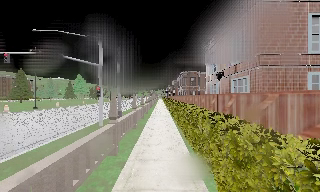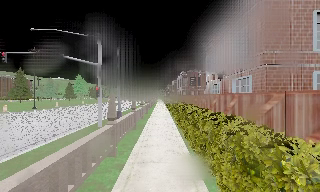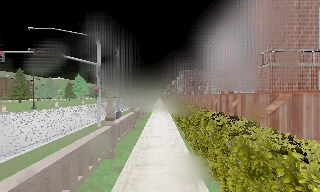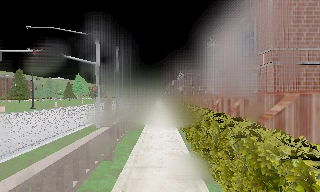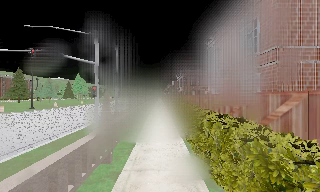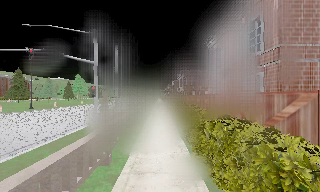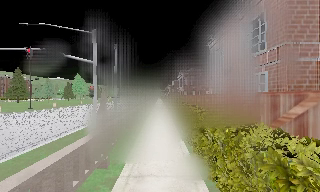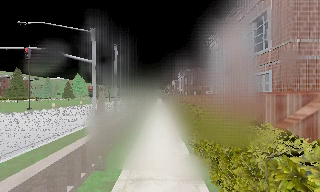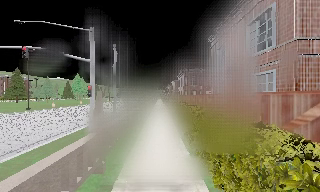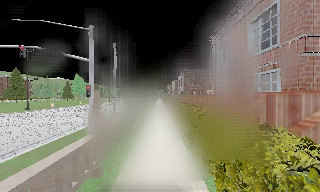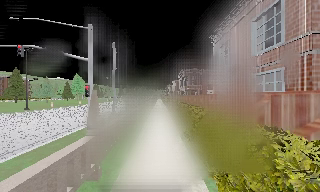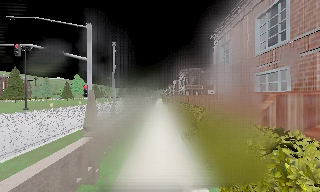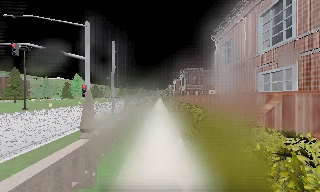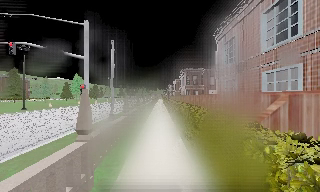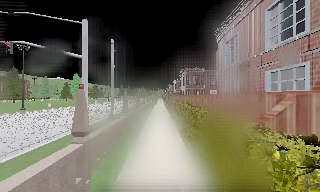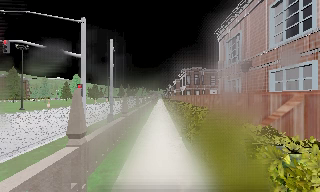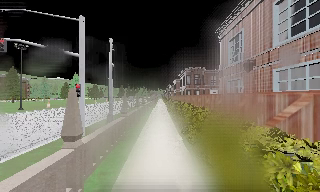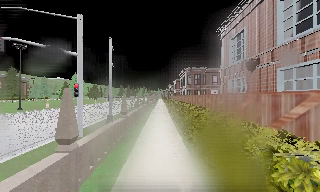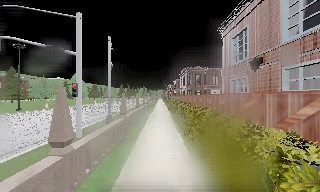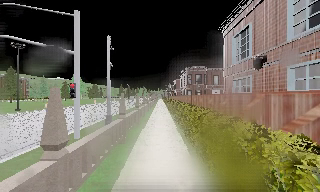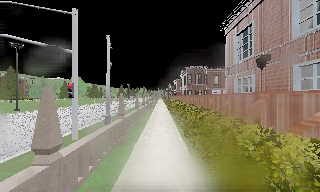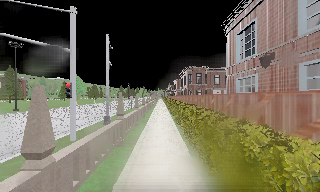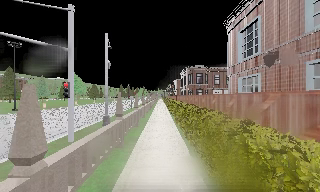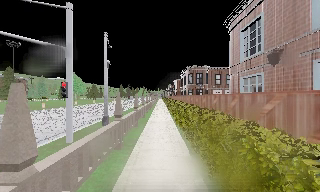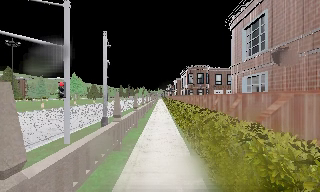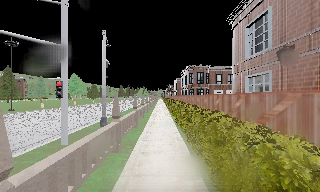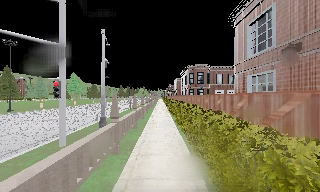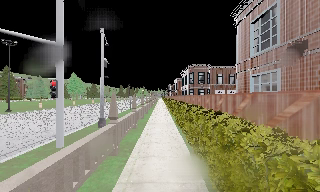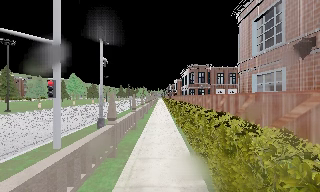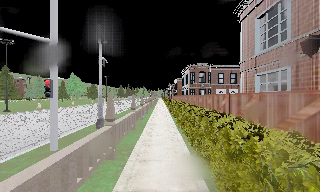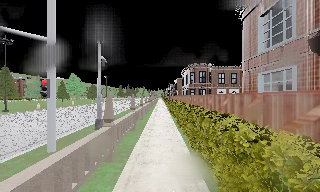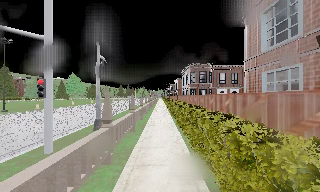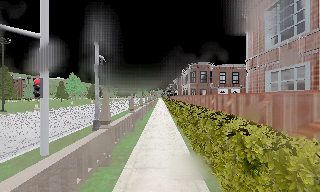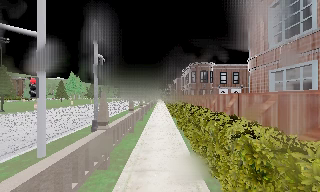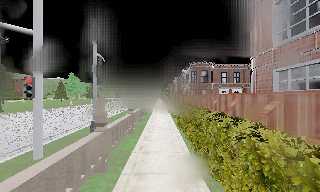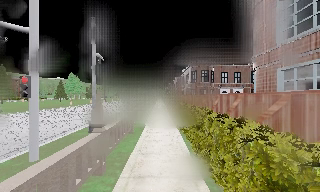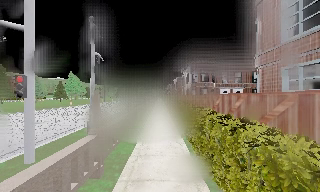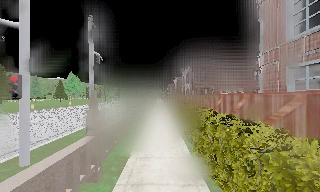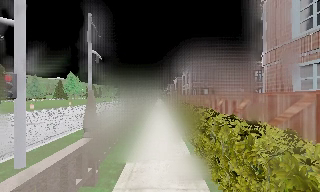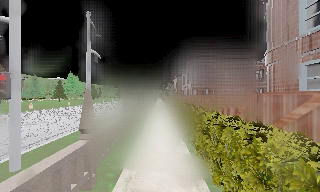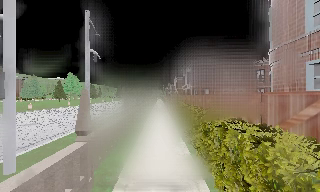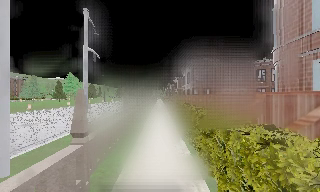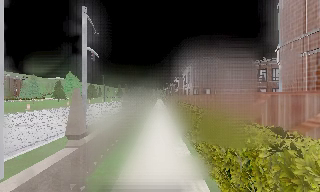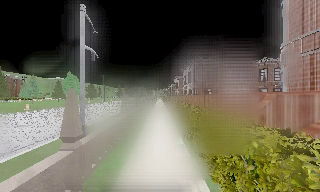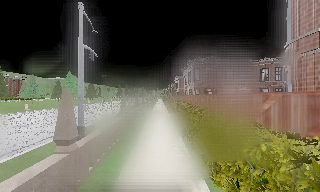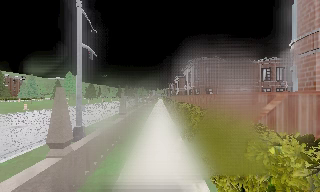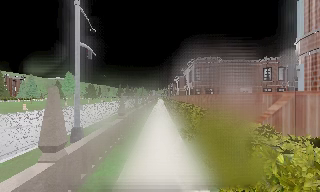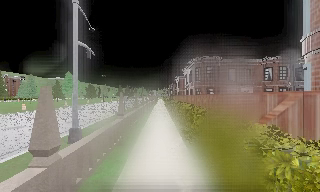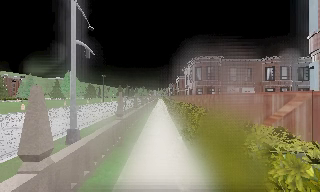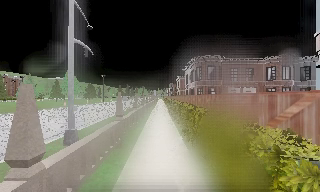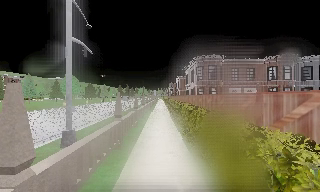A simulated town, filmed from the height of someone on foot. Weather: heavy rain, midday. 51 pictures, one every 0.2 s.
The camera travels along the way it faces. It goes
forward.
0.0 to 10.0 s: The camera travels forward, about 10 m, so what stands in front looms larger.
The film runs forward here.
